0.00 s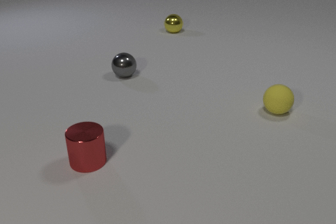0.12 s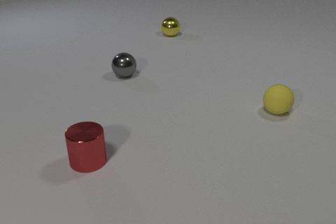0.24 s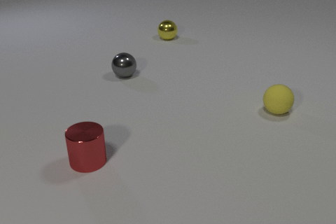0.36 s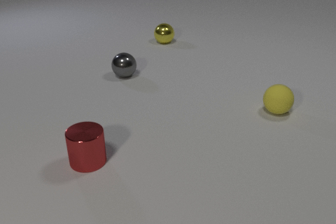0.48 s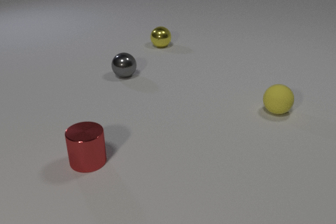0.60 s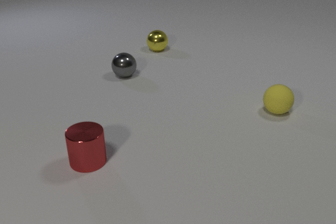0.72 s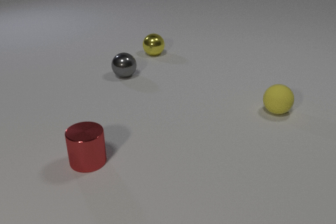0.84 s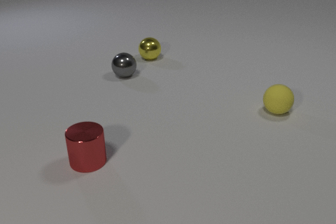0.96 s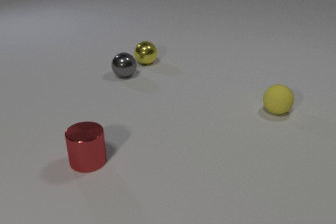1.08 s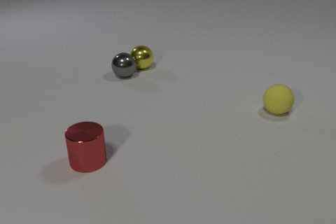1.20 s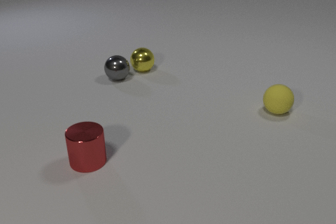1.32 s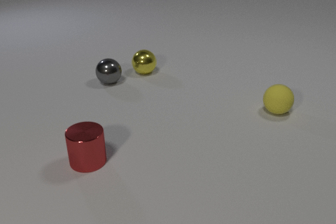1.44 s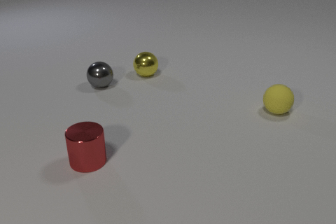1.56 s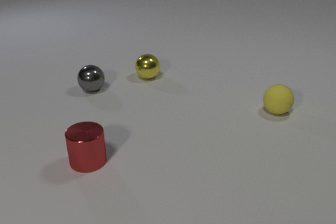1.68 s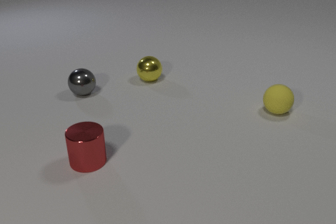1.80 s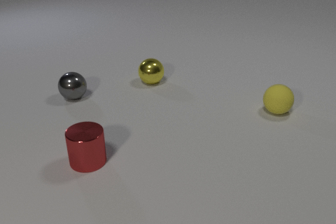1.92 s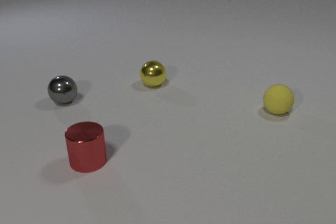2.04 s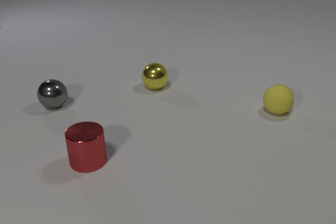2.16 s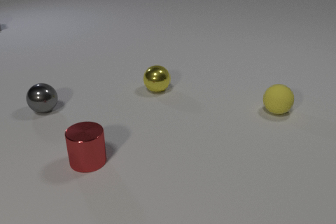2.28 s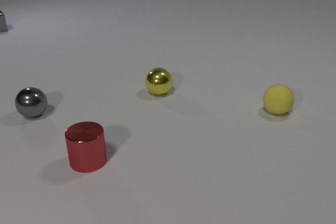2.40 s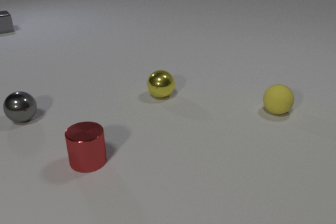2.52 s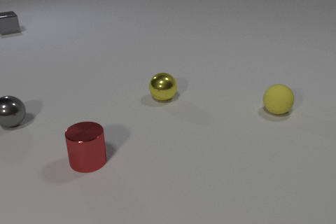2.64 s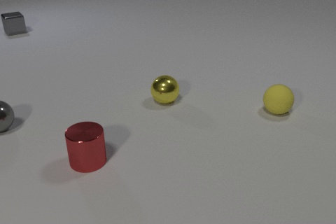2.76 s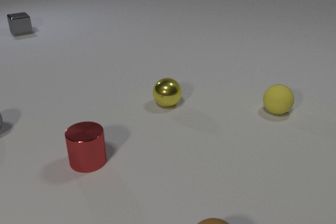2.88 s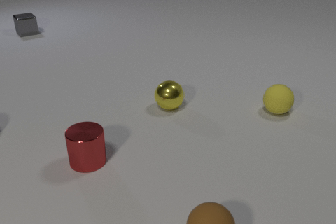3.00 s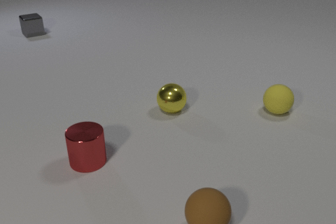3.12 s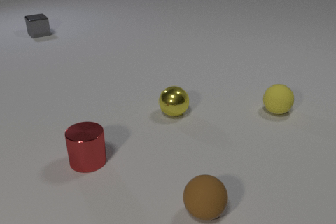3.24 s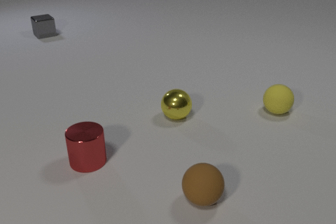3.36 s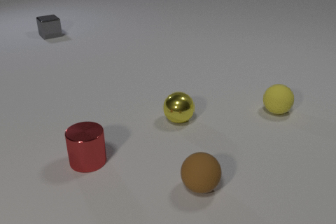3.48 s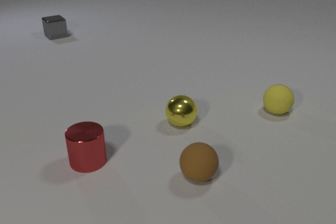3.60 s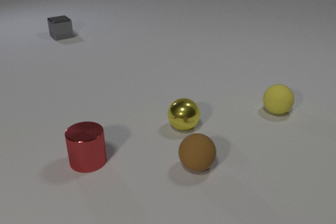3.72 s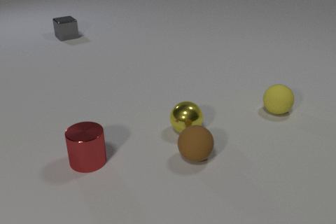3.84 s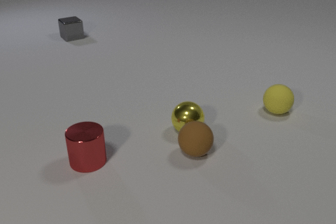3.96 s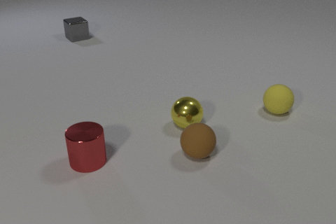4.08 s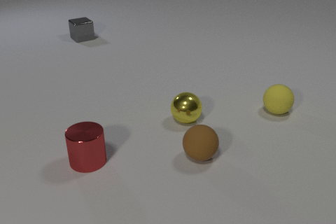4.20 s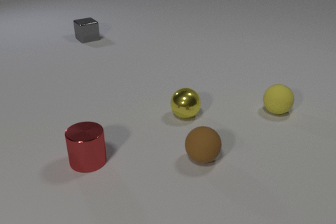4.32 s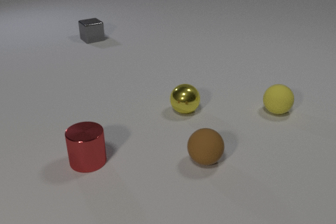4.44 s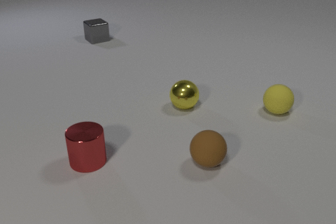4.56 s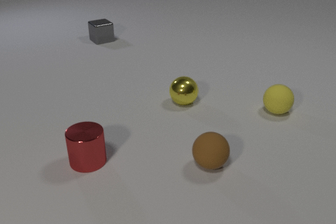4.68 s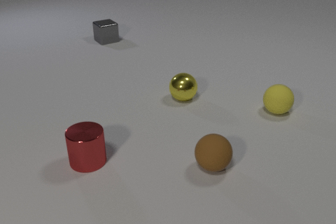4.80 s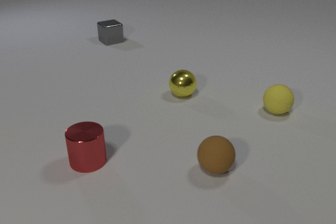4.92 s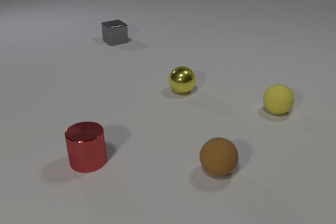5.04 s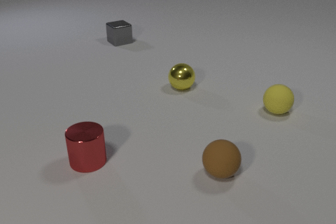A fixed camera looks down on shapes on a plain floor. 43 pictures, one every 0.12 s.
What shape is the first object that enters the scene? cube.
How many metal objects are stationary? 1.
How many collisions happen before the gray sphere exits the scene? 1.
0.00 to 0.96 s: The yellow metal sphere rolls toward the camera.
0.96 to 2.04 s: The yellow metal sphere rolls toward the camera. The gray metal sphere rolls to the left and toward the camera. The yellow metal sphere and the gray metal sphere collide.
2.04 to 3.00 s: The yellow metal sphere rolls toward the camera. The gray metal sphere rolls to the left and toward the camera, leaves at the left edge. The brown rubber sphere comes in at the bottom edge, rolls away from the camera. The gray metal cube comes in at the left edge, slides to the right and toward the camera.
3.00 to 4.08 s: The yellow metal sphere rolls toward the camera and to the right. The brown rubber sphere rolls away from the camera. The gray metal cube slides to the right and toward the camera. The yellow metal sphere and the brown rubber sphere collide.
4.08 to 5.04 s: The yellow metal sphere rolls away from the camera. The brown rubber sphere rolls toward the camera and to the right. The gray metal cube slides to the right and toward the camera.
